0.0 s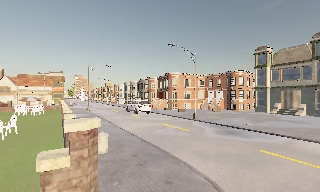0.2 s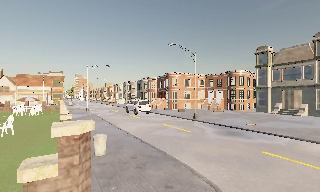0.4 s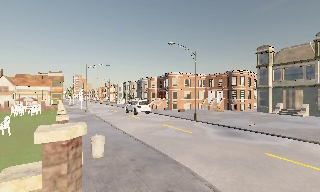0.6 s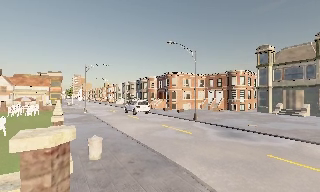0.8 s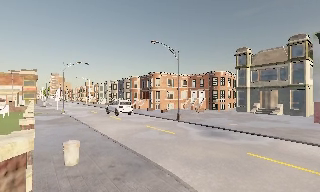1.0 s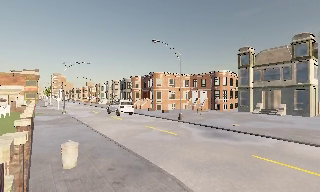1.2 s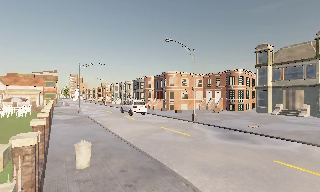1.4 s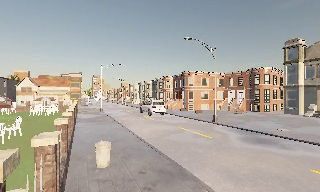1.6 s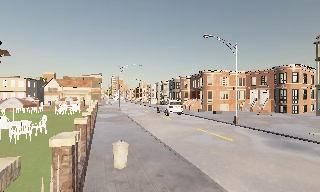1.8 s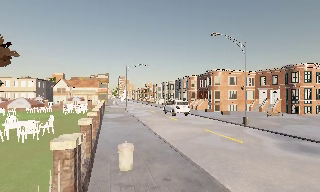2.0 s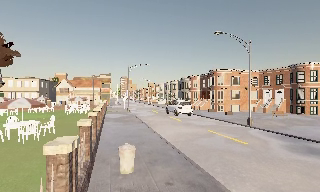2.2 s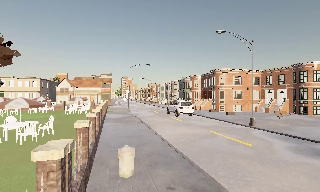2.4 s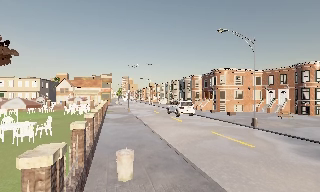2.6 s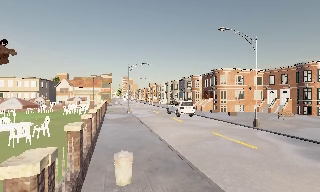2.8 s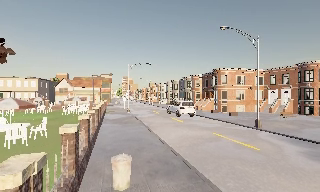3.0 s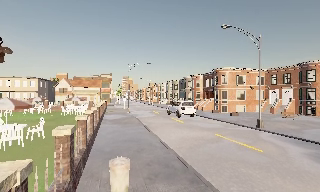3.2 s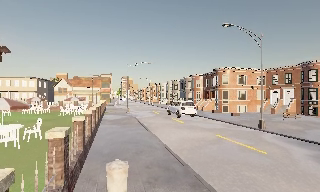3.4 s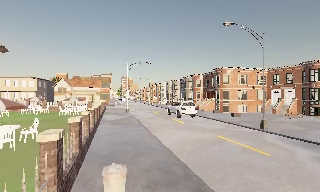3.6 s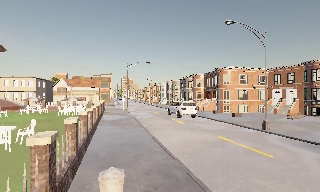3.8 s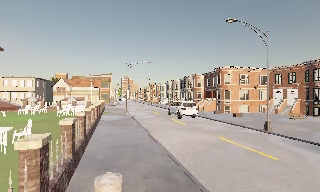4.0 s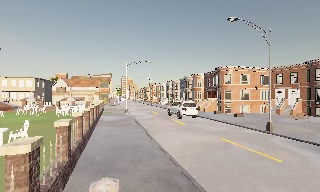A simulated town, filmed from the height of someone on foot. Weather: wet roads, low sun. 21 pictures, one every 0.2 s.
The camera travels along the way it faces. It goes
forward.
0.0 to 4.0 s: The camera pans to its left, which is counterclockwise from overhead, by about 15 degrees. It travels forward, about 4.5 m, so what stands in front looms larger.
The film runs forward here.
